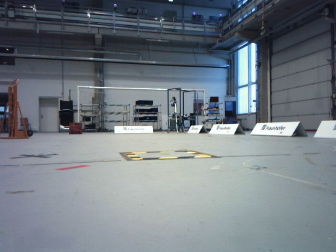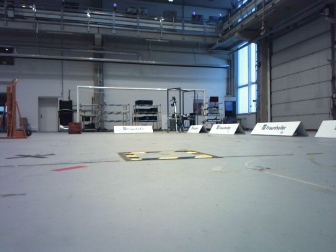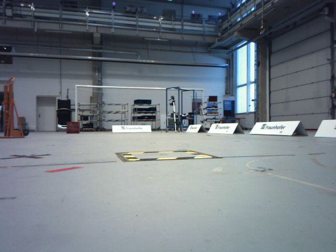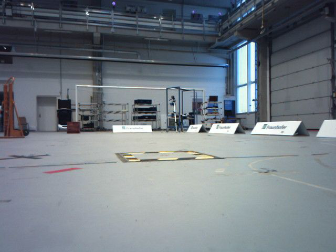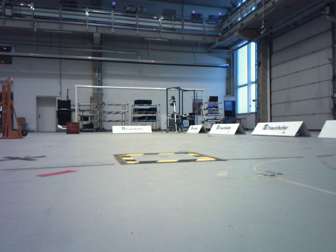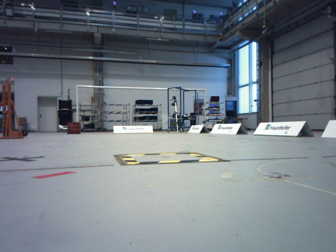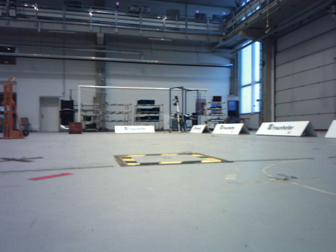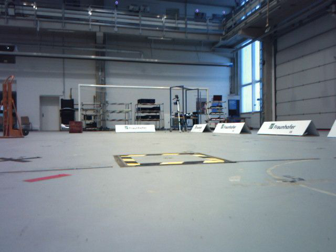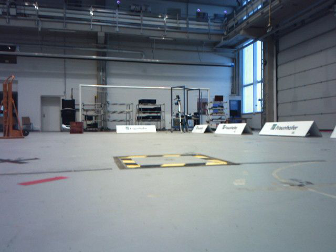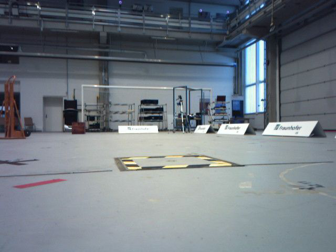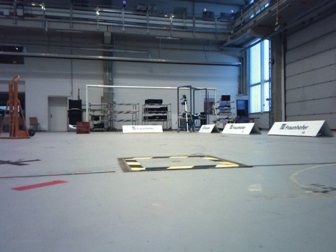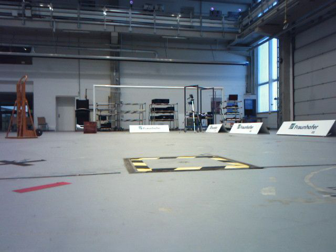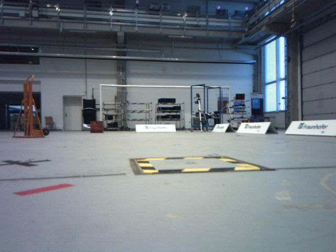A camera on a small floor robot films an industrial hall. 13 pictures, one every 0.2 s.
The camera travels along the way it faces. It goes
forward.
0.0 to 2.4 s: The camera travels forward, about 0.5 m, so what stands in front looms larger.
The film runs forward here.
